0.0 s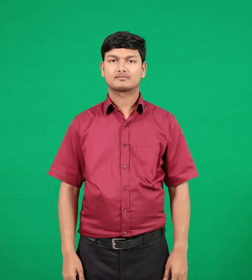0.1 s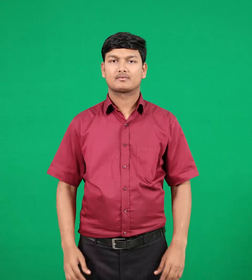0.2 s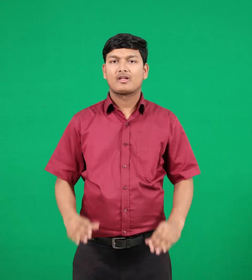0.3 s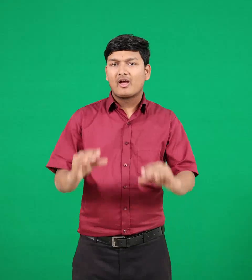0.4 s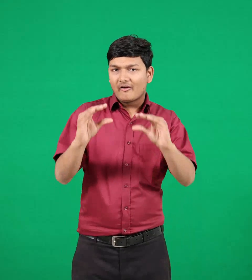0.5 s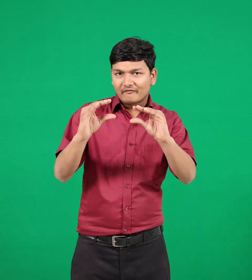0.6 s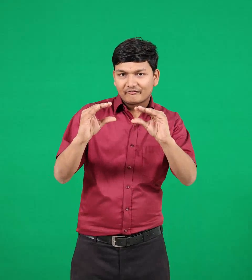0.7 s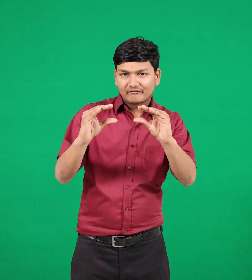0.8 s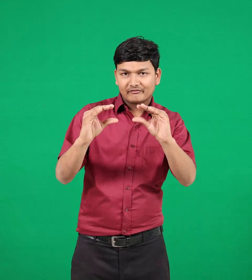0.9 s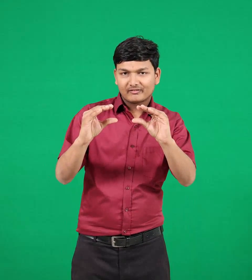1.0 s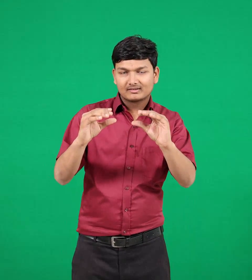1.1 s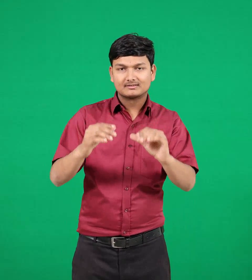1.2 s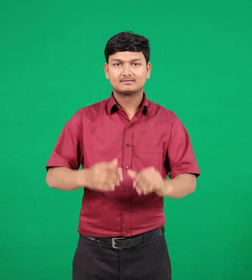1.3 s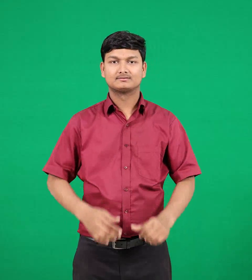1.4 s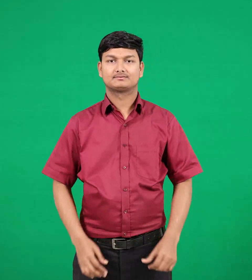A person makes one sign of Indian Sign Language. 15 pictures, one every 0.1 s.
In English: thick
